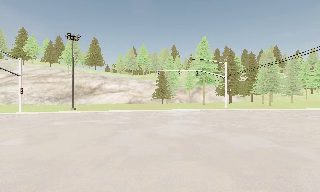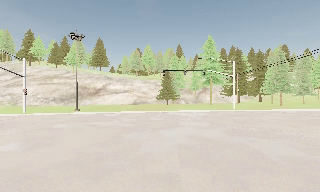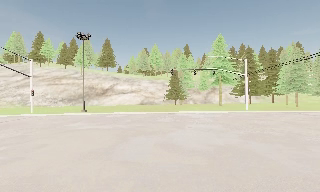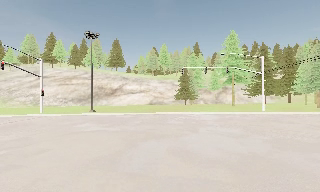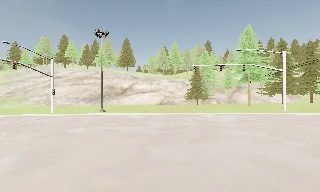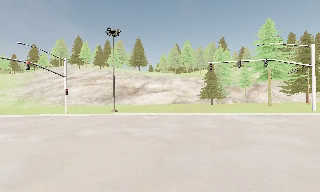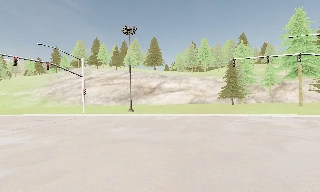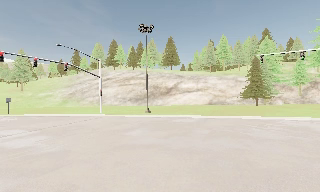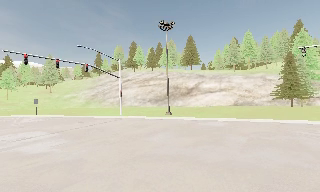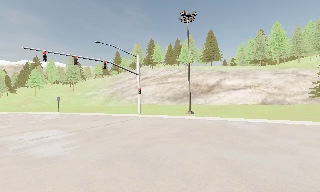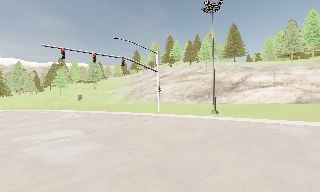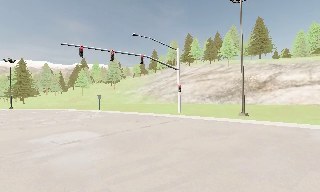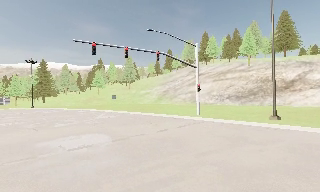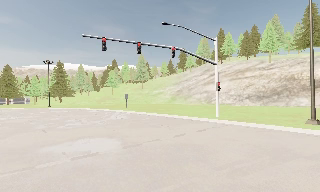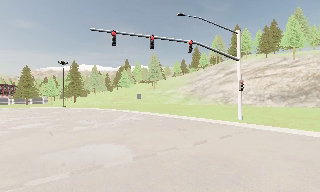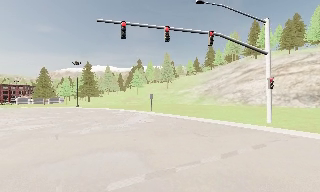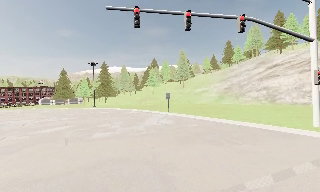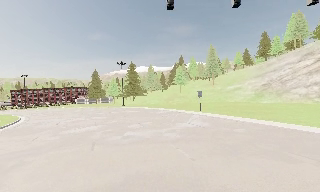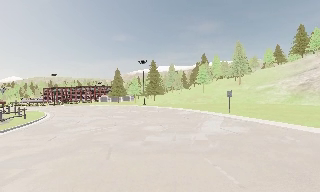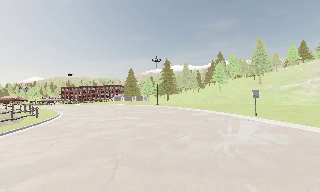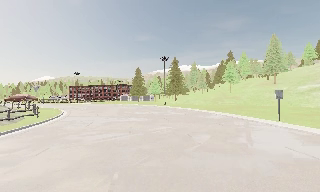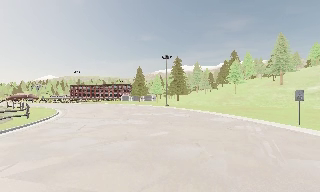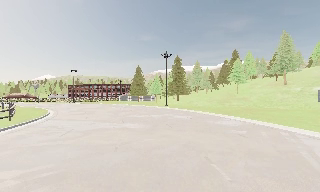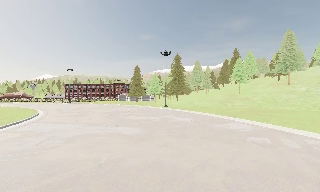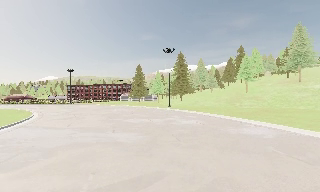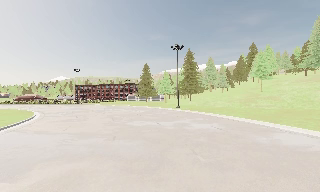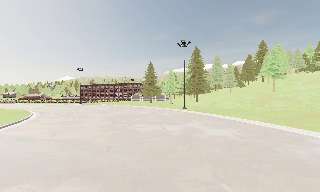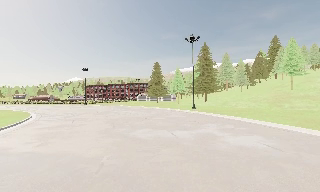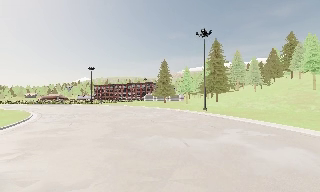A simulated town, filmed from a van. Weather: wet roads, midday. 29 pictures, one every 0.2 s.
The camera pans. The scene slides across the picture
to the right.
The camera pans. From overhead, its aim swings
counterclockwise.
0.0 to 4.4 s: The camera swings to its left by about 100 degrees, and the scene slides to the right. It travels forward, about 30 m. It gains speed.
4.4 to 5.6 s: The camera travels forward, about 12 m, so what stands in front looms larger.
The film runs forward here.
